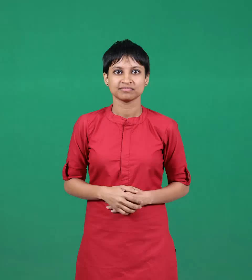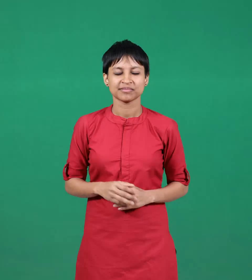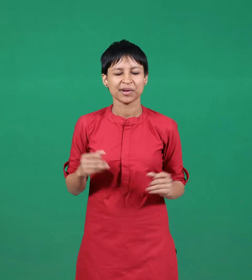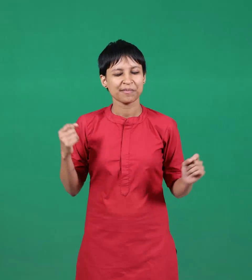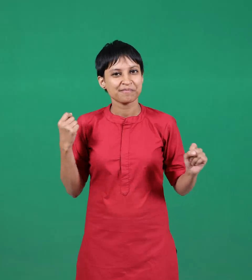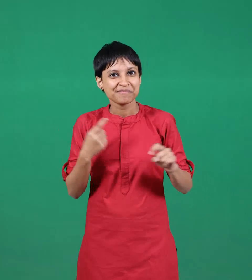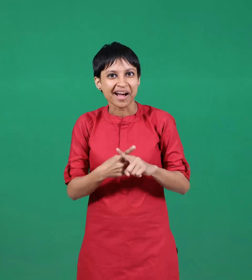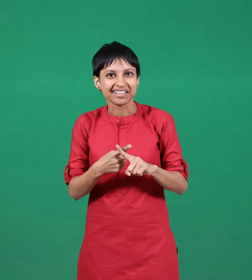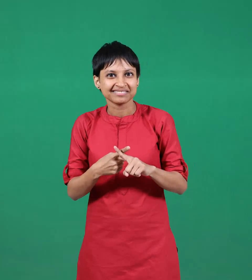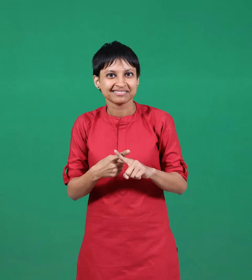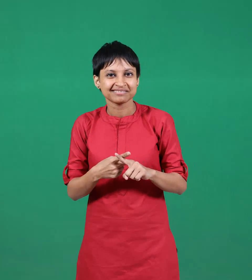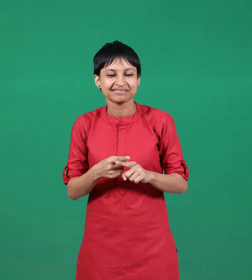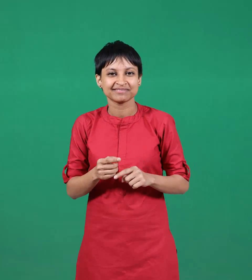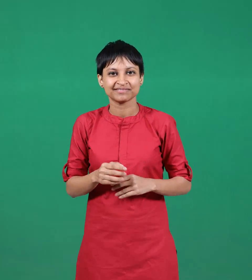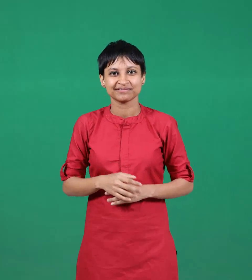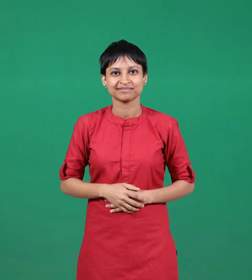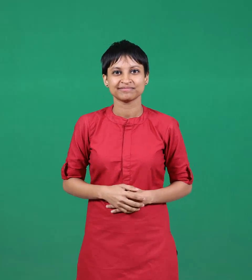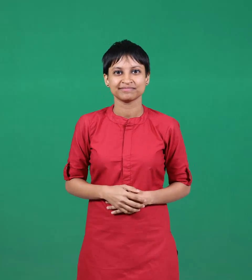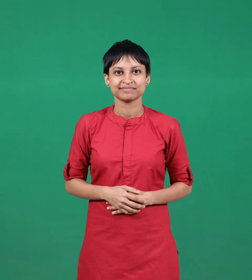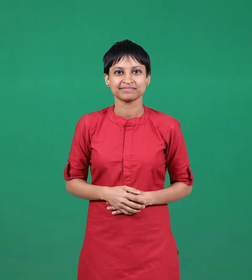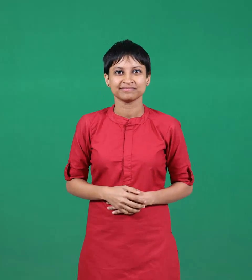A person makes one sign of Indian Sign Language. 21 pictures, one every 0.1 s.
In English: match
